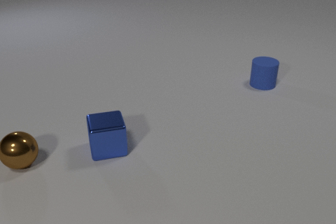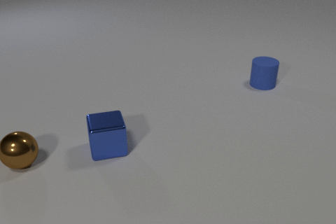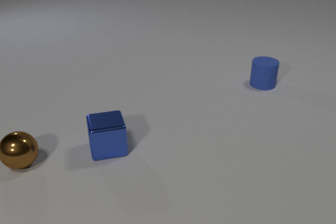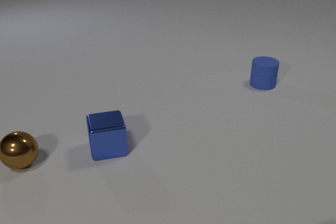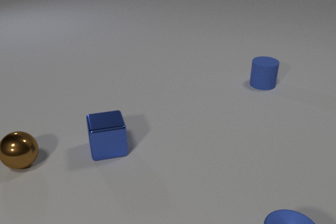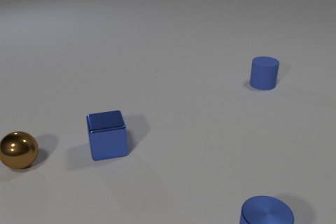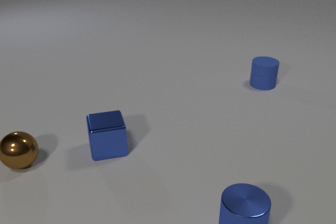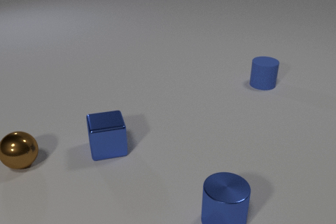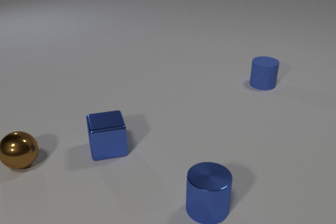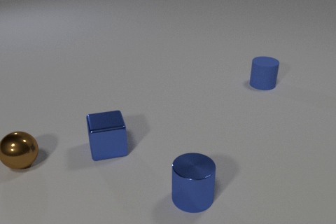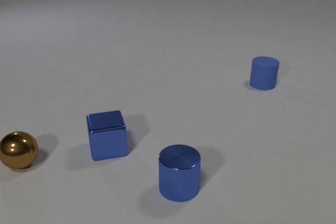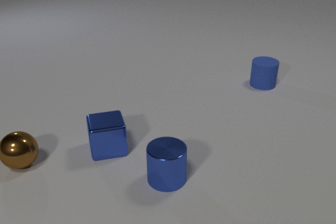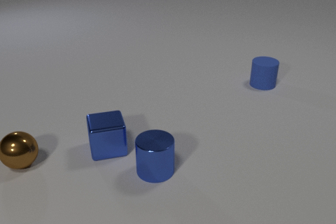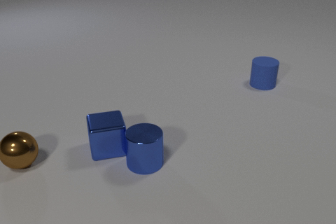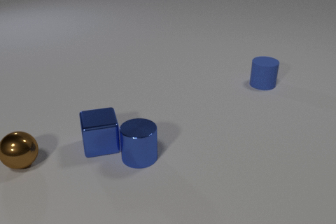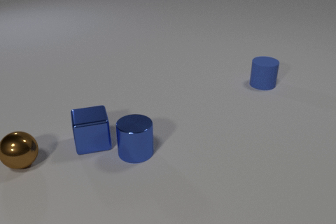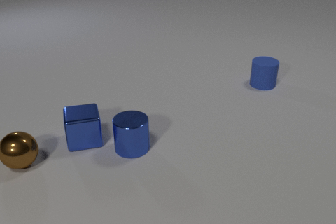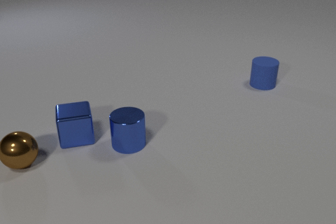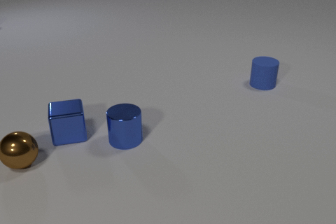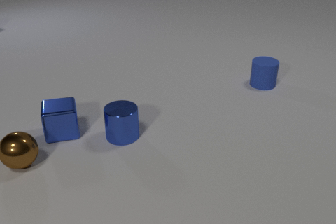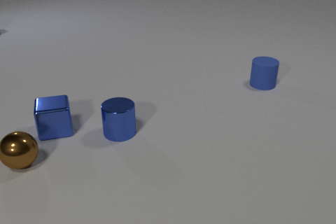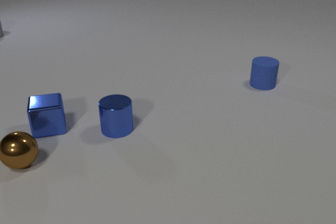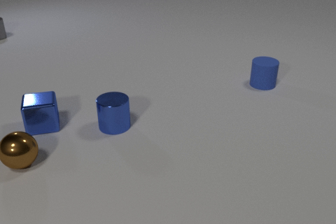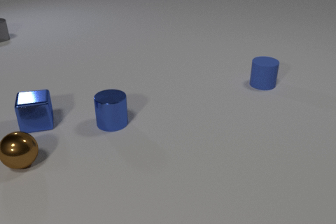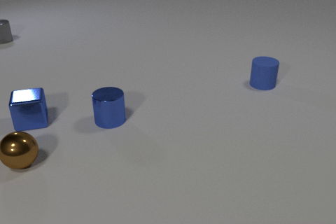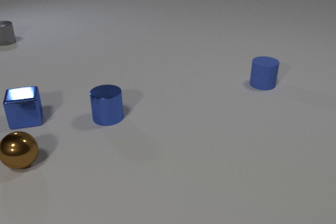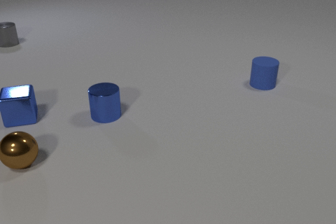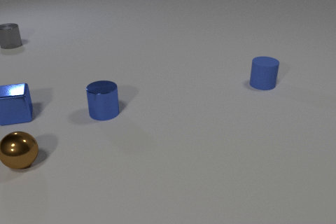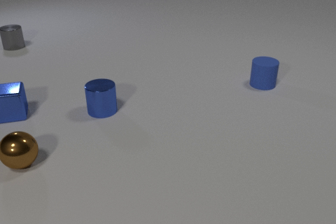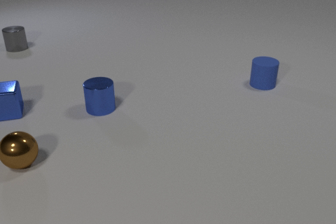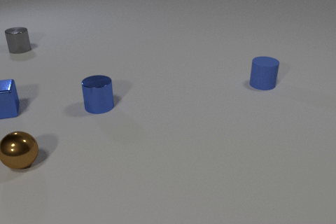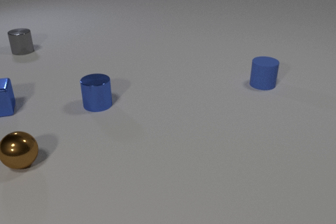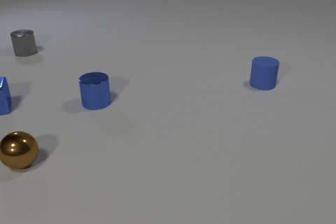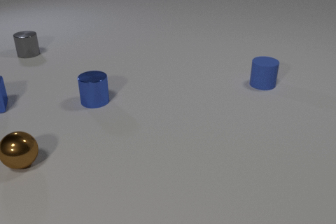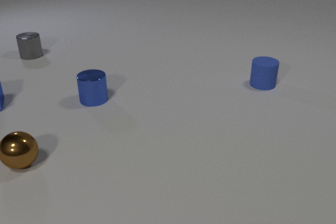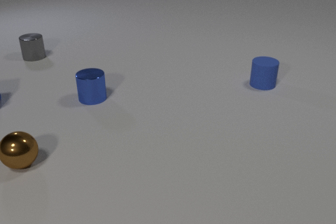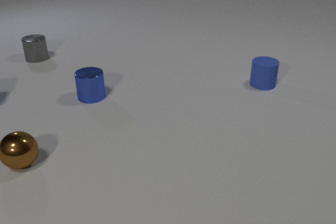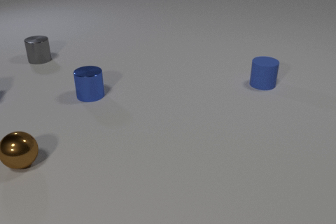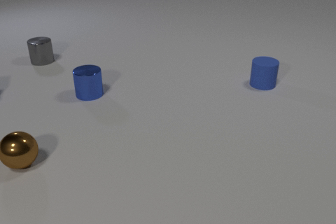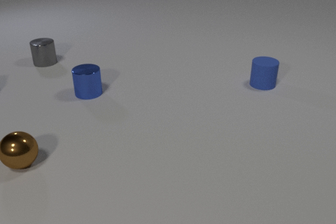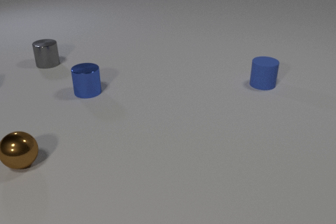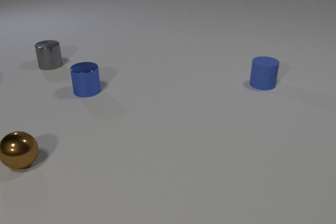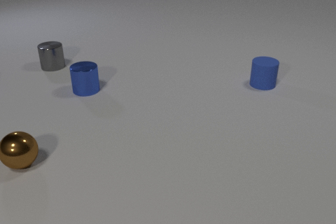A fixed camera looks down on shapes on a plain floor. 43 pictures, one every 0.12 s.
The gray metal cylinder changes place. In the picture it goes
toward the camera.
0.00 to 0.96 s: The blue metal cylinder comes in at the bottom edge, slides to the left and away from the camera.
0.96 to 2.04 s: The blue metal cylinder slides away from the camera and to the left. The blue metal cube slides to the left and away from the camera. The blue metal cylinder and the blue metal cube collide.
2.04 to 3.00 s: The blue metal cylinder slides away from the camera. The blue metal cube slides away from the camera and to the left. The gray metal cylinder comes in at the left edge, slides toward the camera and to the right.
3.00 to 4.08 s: The blue metal cylinder slides away from the camera. The blue metal cube slides away from the camera and to the left. The gray metal cylinder slides toward the camera and to the right.
4.08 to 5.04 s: The blue metal cylinder slides away from the camera. The blue metal cube leaves at the left edge. The gray metal cylinder slides toward the camera and to the right.
What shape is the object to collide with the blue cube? cylinder.
What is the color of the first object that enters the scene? blue.
What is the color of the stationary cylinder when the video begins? blue.
